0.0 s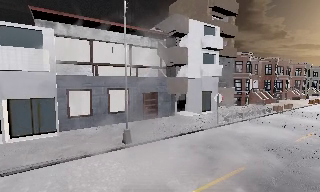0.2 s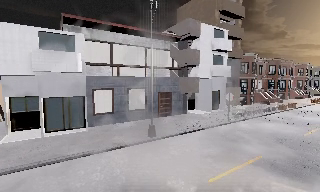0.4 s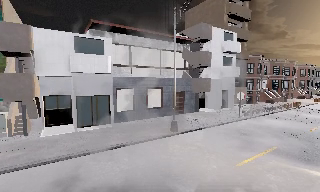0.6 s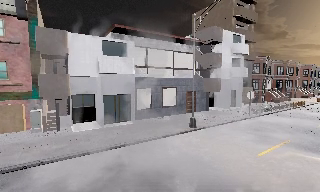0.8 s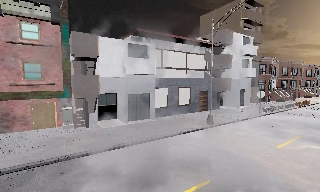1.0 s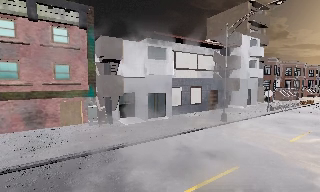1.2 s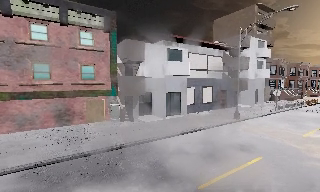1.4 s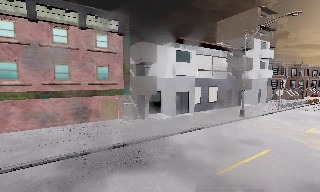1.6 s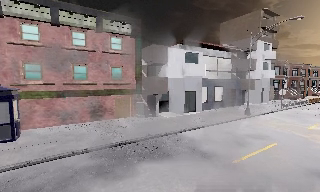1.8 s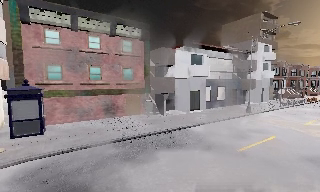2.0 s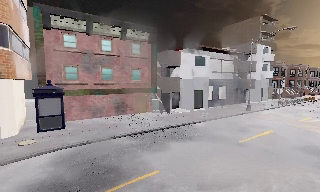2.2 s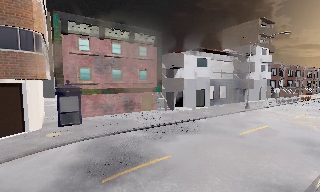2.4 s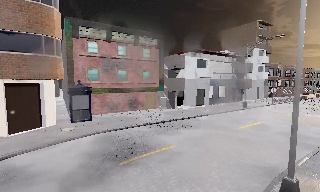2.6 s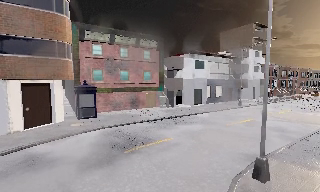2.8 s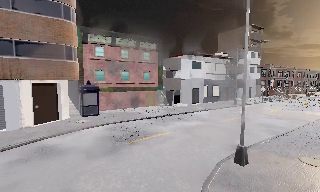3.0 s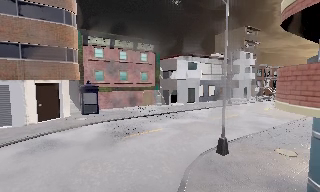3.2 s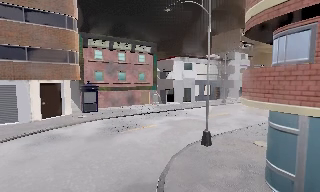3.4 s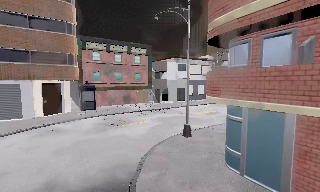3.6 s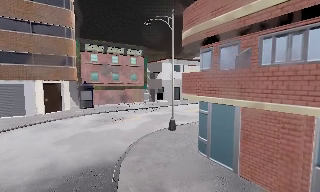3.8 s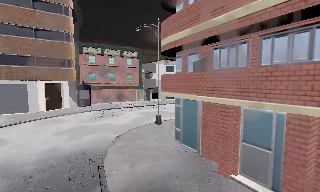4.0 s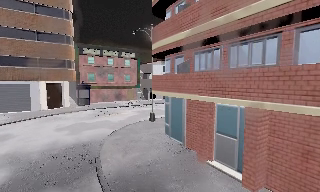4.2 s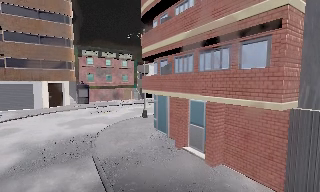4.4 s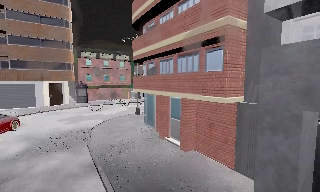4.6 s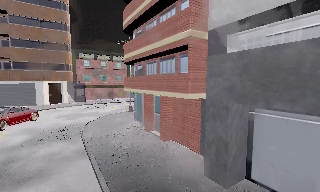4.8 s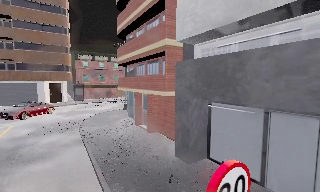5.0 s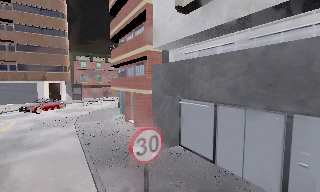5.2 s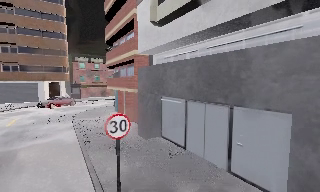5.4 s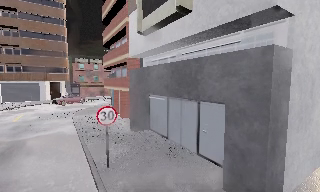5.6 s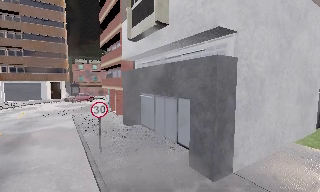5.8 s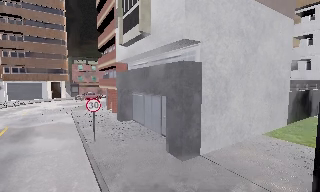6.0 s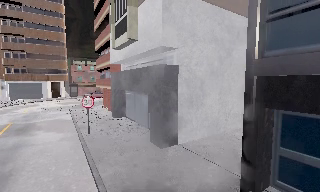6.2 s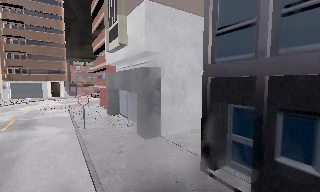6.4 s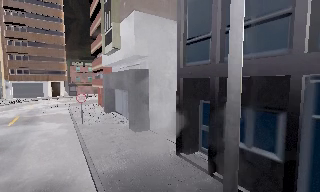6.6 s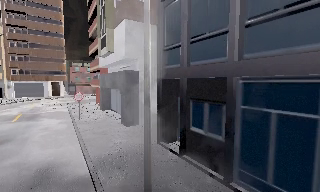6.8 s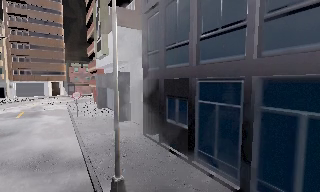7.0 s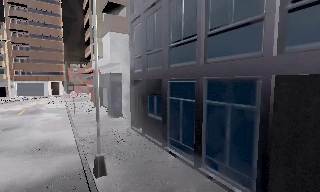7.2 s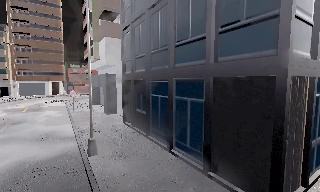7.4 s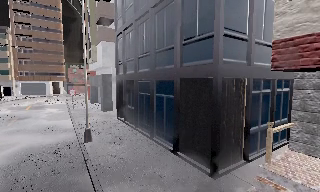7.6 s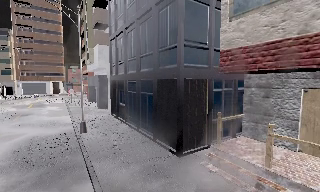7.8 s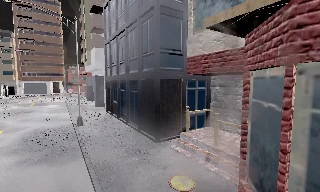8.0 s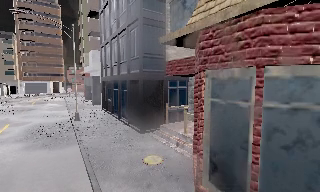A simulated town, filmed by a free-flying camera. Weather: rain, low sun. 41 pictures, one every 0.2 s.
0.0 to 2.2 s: The camera travels to its left and backward, about 15 m, so close, fixed things drift to the right.
2.2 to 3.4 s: The camera travels backward, about 6 m, so what stands in front gets smaller.
3.4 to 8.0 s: The camera travels backward and to its right, about 35 m, so what stands in front gets smaller.
The film runs backward here.
